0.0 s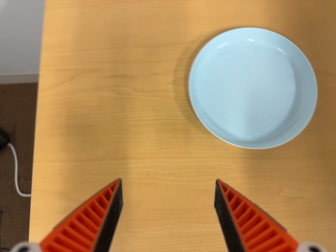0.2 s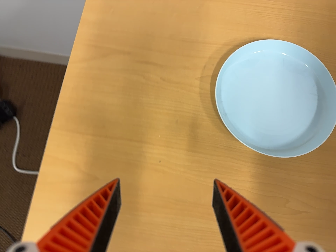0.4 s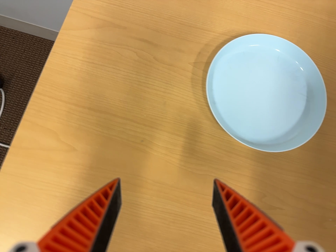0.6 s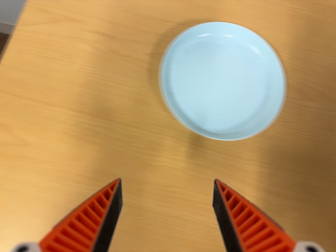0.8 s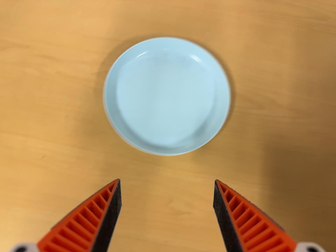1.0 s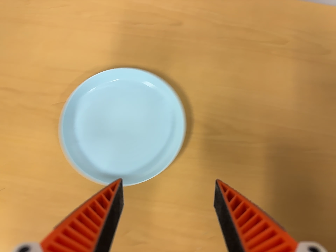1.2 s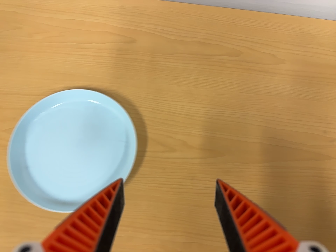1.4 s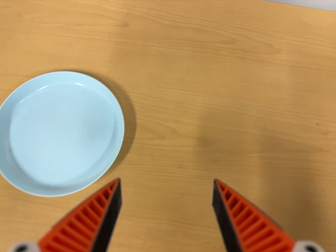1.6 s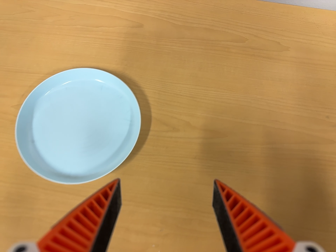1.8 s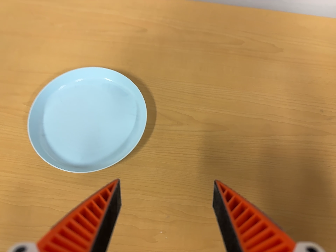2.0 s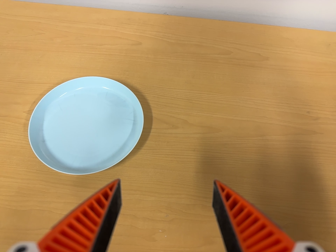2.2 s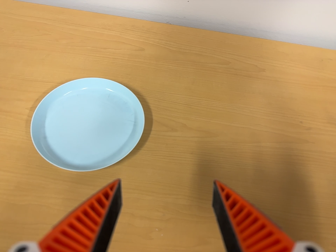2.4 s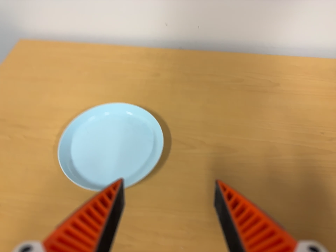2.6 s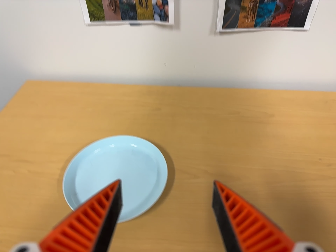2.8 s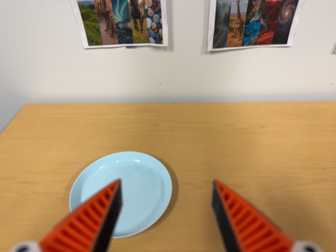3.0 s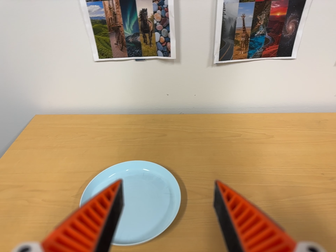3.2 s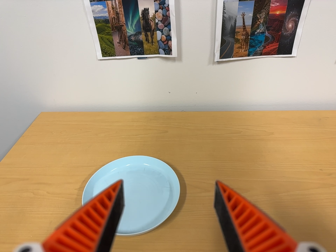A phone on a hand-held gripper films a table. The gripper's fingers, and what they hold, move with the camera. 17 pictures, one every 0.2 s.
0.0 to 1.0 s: The camera travels to its right, about 20 cm, so close, fixed things drift to the left. It rolls about its line of sight by about 10 degrees, and the scene rotates clockwise.
1.0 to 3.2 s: The camera travels toward the bottom of its view and backward, about 20 cm. Its aim tips toward the top of its view by about 35 degrees. It rolls about its line of sight by about 10 degrees, and the scene rotates counterclockwise.
The film runs backward here.
